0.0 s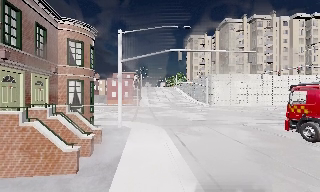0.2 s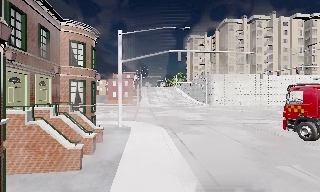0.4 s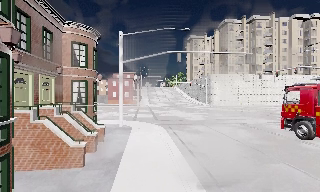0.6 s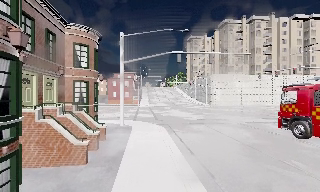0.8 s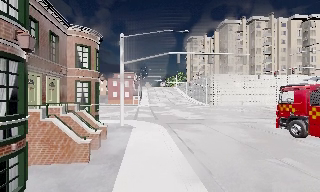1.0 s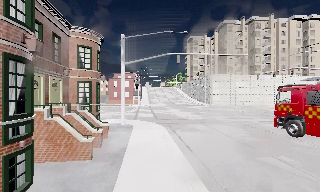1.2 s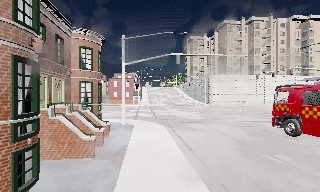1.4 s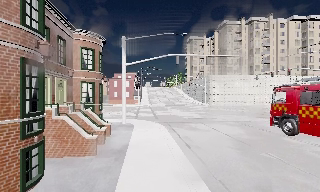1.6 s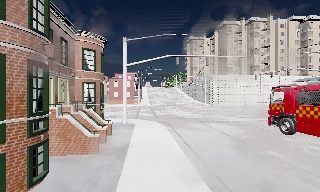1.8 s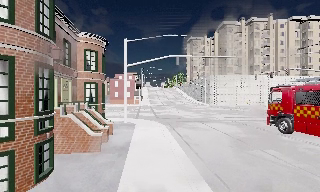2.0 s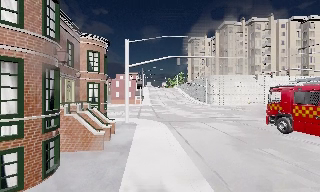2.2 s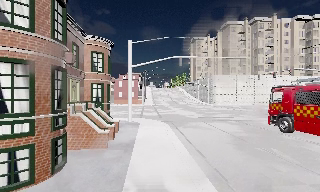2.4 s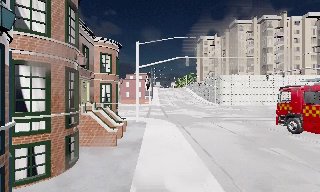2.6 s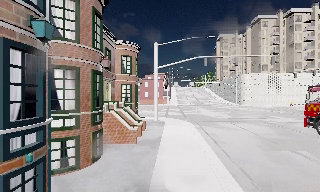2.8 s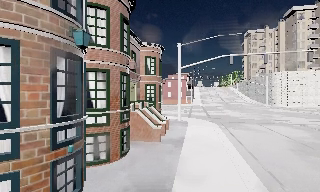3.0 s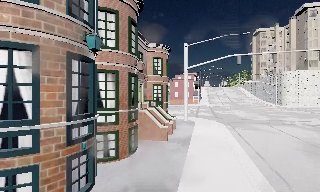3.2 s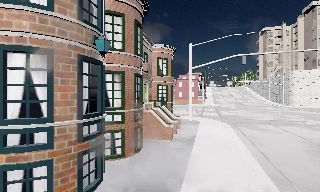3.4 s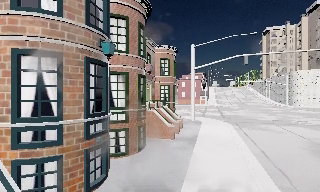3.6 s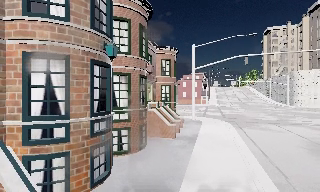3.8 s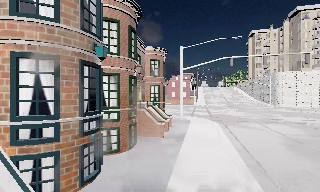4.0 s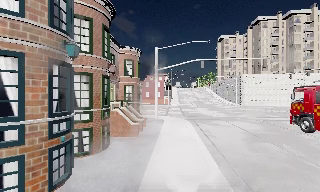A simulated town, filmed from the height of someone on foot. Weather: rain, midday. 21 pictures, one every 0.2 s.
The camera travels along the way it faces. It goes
backward.
0.0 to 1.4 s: The camera travels backward, about 1.5 m, so what stands in front gets smaller.
1.4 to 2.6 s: The camera pans to its left, which is counterclockwise from overhead, by about 10 degrees. It travels backward, about 1.5 m, so what stands in front gets smaller.
2.6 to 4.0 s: The camera travels backward, about 1.5 m, so what stands in front gets smaller.
The film runs backward here.
